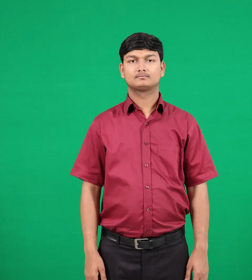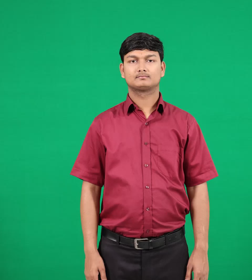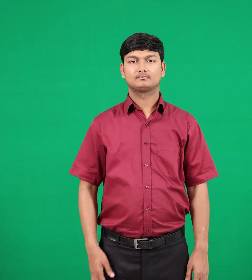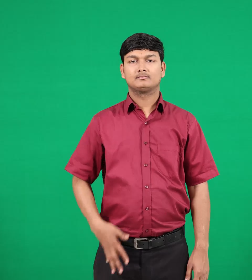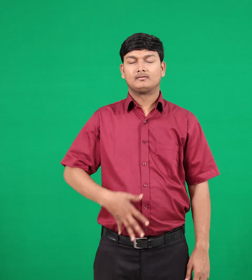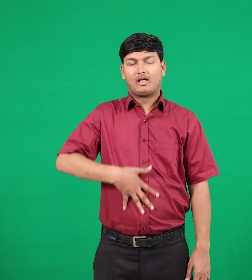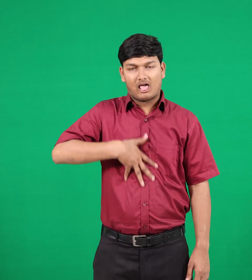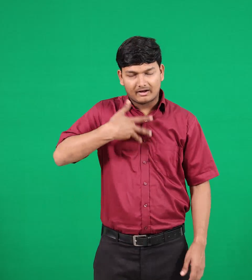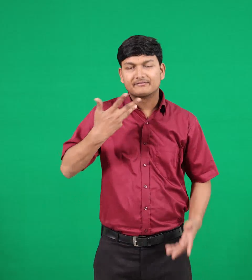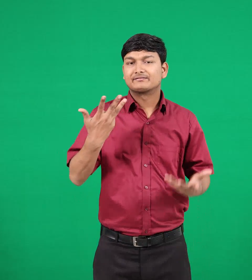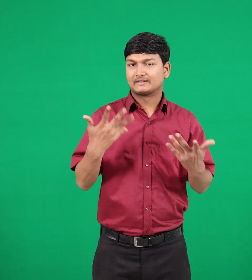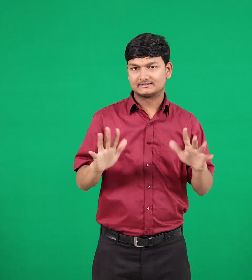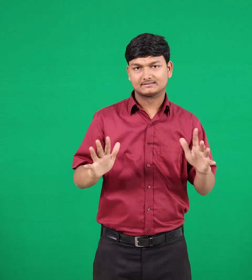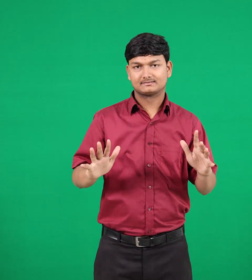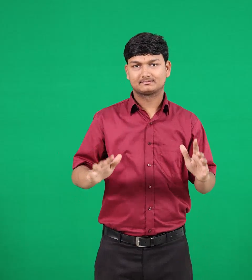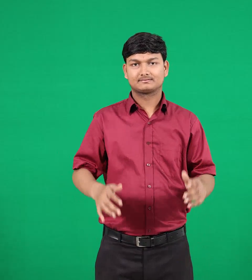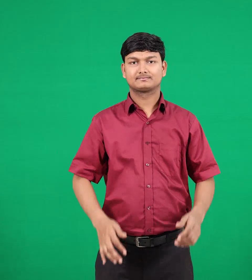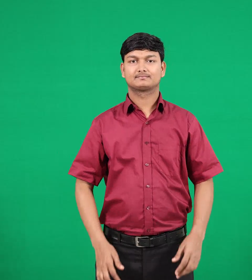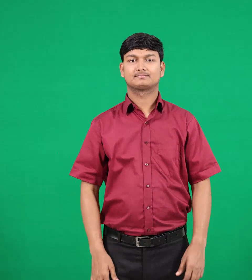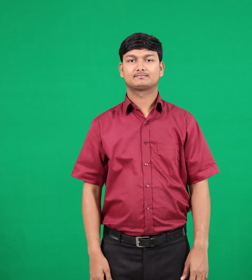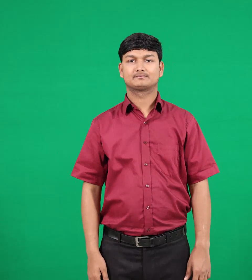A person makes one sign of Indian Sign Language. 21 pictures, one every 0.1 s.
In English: vomited
